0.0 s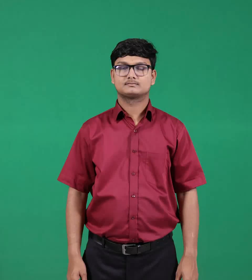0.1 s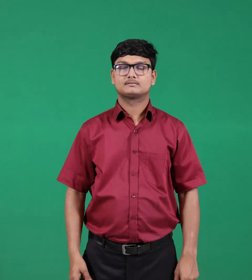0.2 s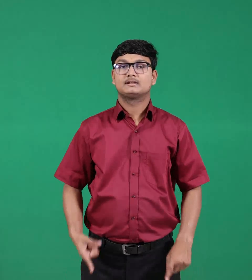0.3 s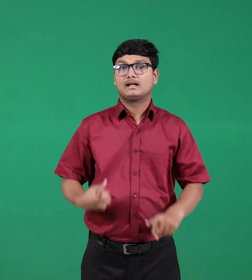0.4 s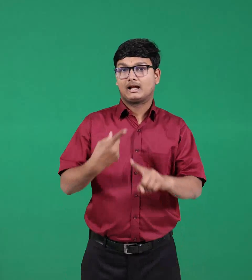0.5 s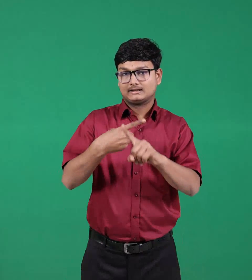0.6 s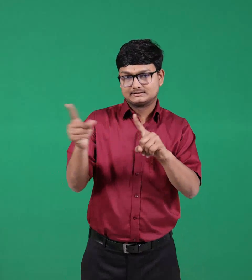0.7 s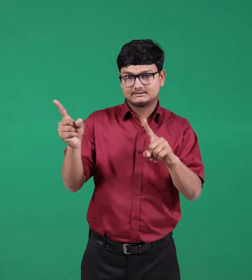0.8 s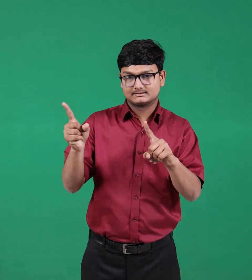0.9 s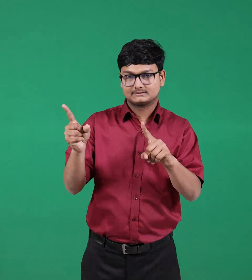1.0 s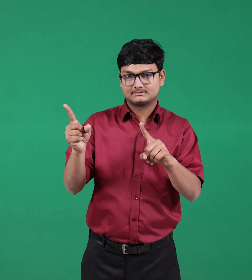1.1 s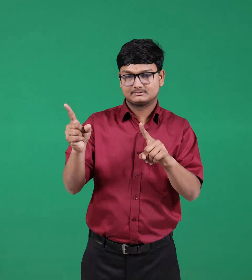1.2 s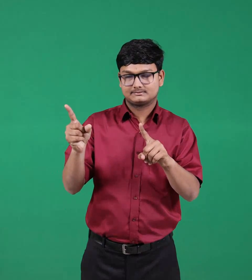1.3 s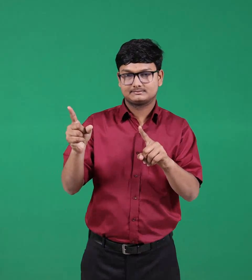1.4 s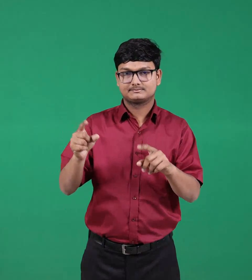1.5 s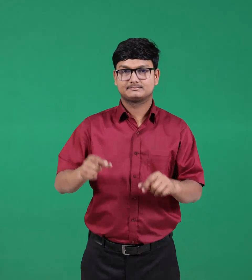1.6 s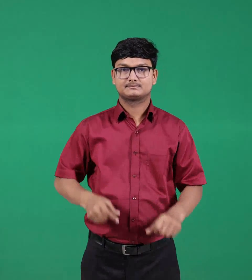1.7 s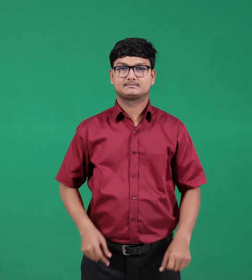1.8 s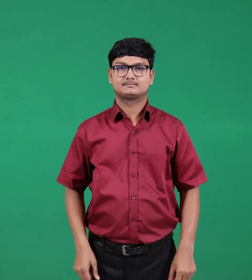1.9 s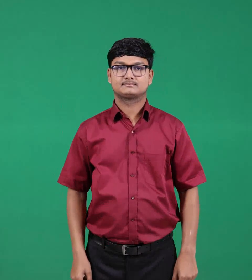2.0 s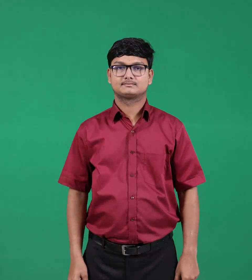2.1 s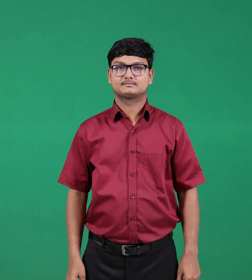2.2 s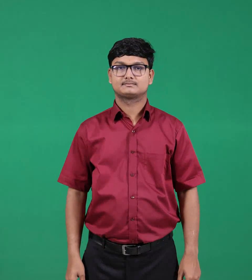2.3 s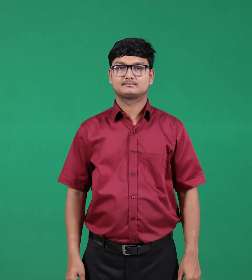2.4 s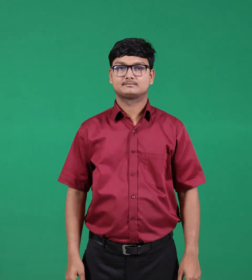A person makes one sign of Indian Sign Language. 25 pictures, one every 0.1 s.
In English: against
